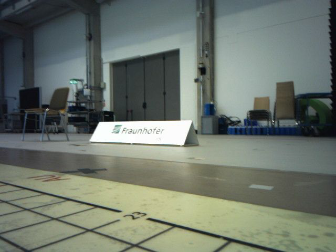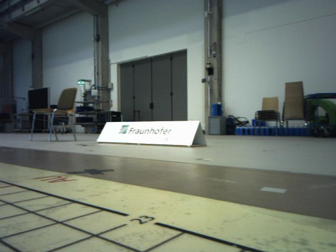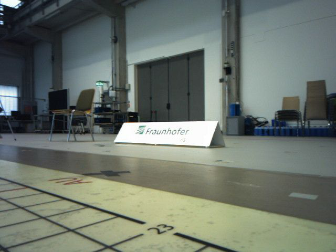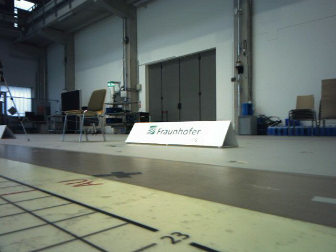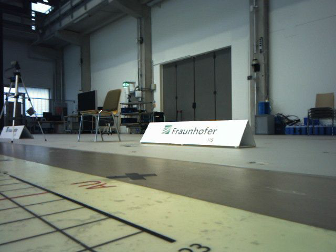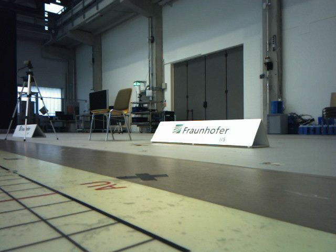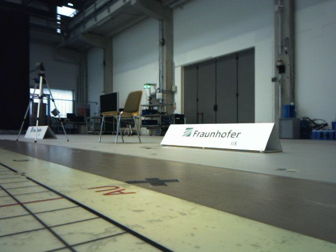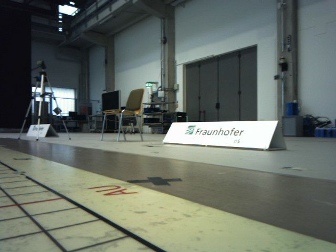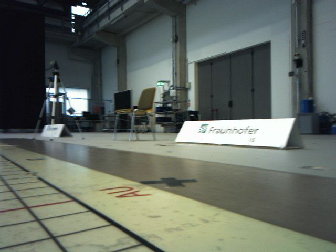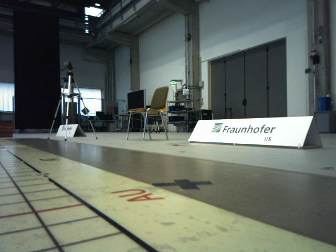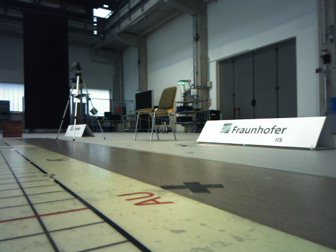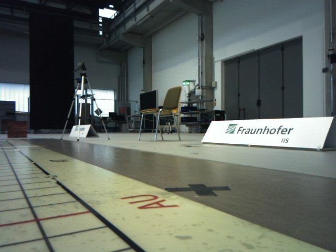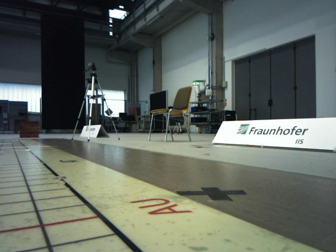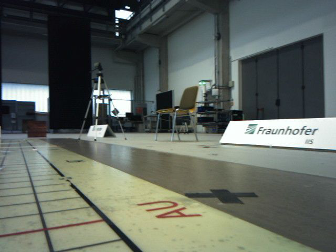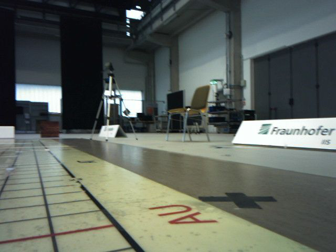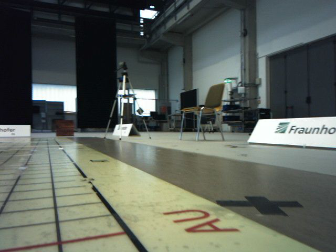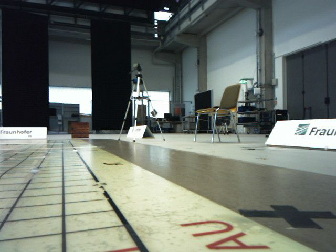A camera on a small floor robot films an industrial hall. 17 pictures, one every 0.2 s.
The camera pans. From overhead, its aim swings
counterclockwise.
The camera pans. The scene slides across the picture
to the right.
0.0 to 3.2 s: The camera swings to its left by about 35 degrees, and the scene slides to the right. It travels forward, about 0.6 m.
The film runs forward here.
